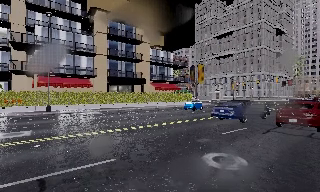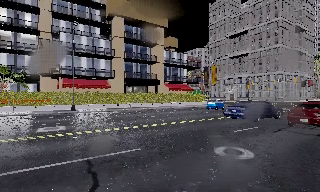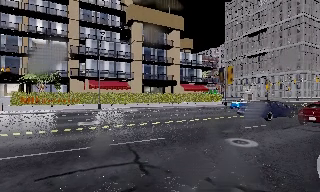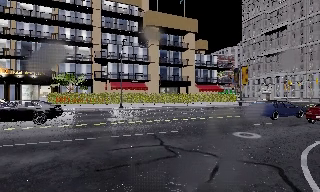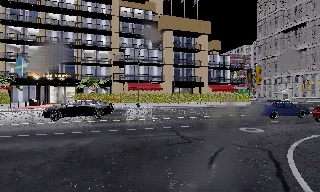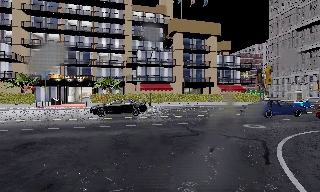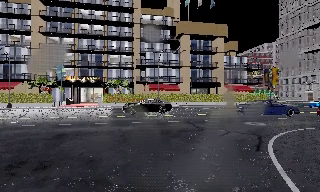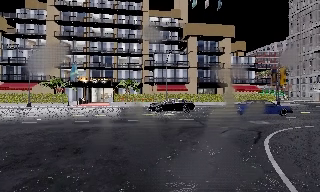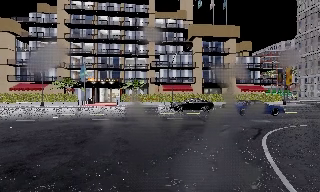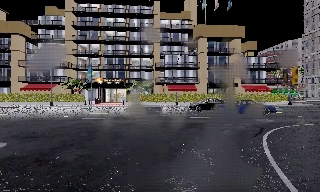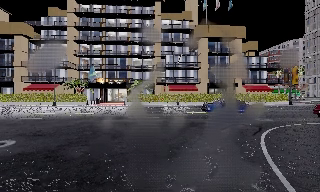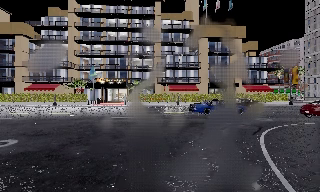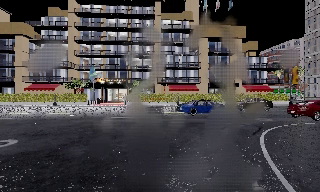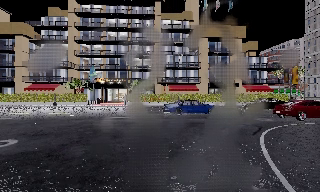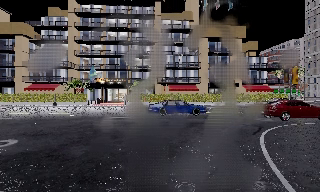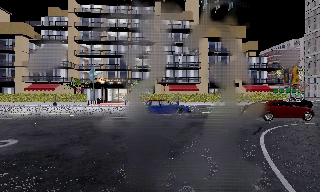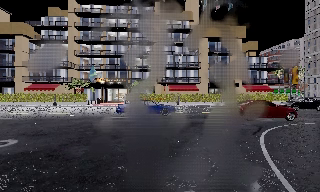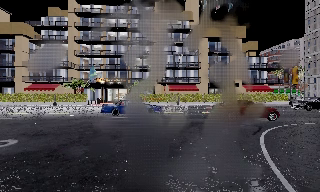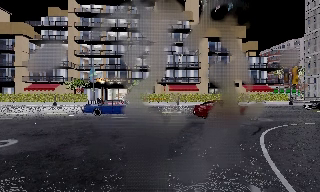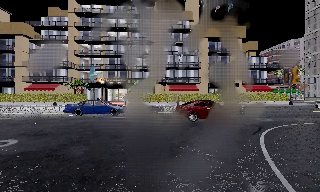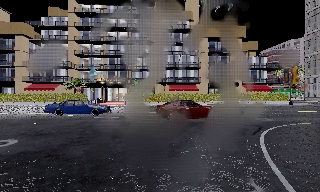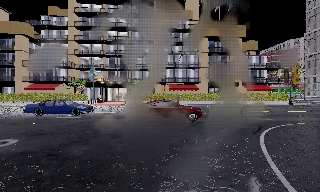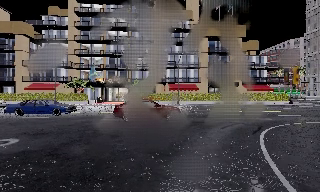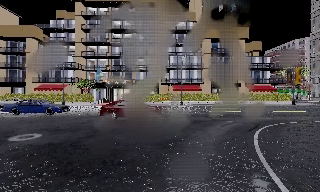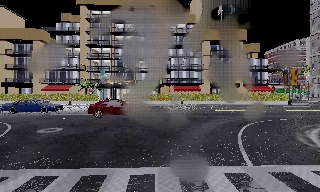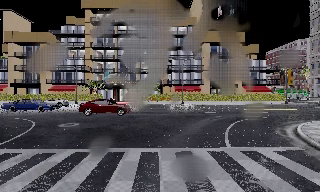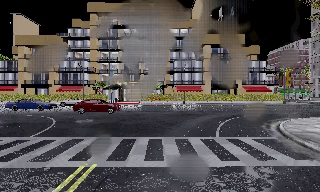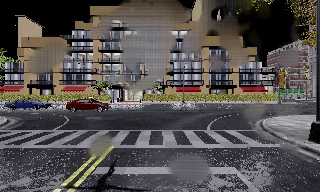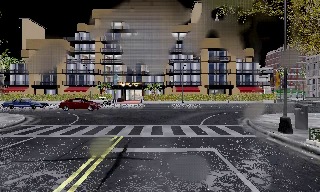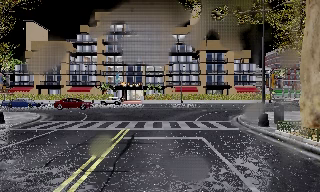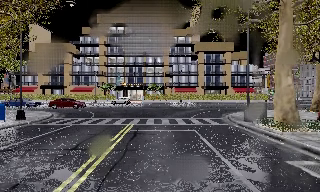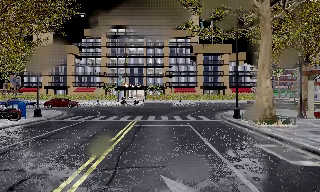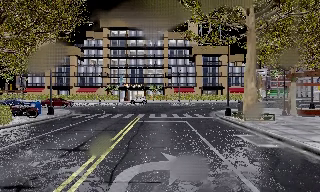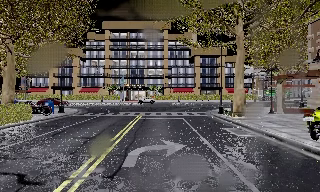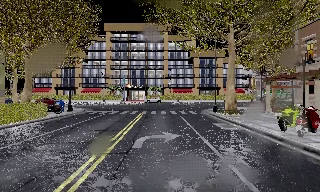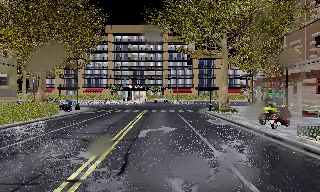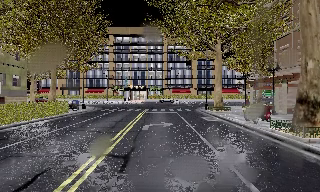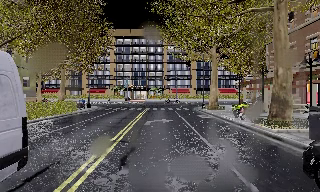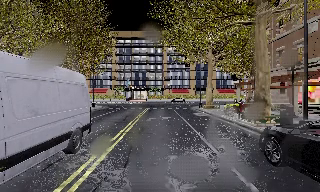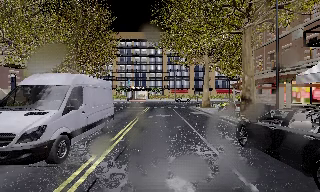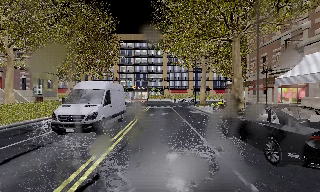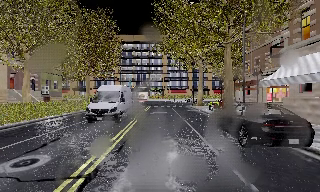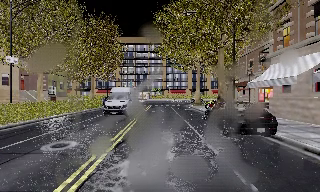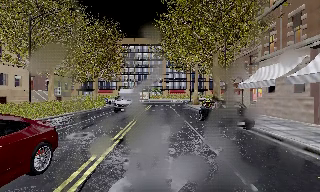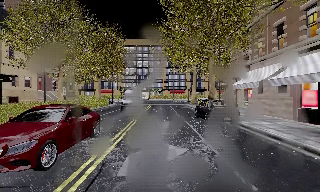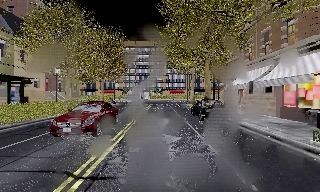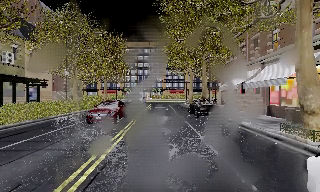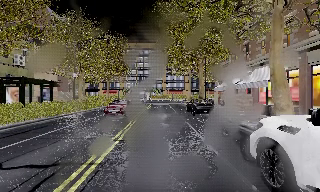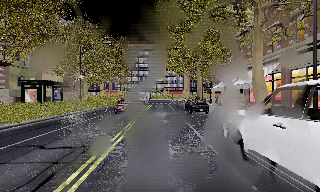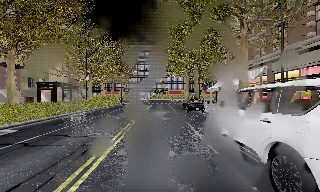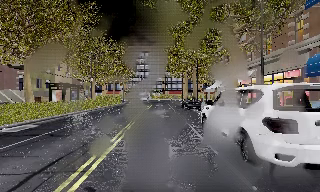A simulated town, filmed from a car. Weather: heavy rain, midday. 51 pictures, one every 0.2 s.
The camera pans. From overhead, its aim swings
counterclockwise.
The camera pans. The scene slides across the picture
to the right.
0.0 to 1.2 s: The camera swings to its left by about 25 degrees, and the scene slides to the right. It travels backward, about 8 m, so what stands in front gets smaller.
1.2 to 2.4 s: The camera travels backward, about 2.5 m, so what stands in front gets smaller. It loses speed.
2.4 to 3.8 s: The camera keeps its place and its aim.
3.8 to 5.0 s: The camera travels backward, about 3.5 m, so what stands in front gets smaller. It gains speed.
5.0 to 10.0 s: The camera travels backward, about 35 m, so what stands in front gets smaller.
The film runs backward here.
